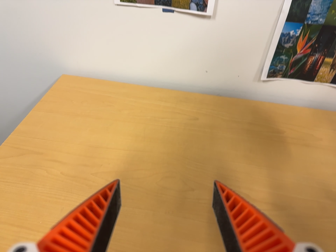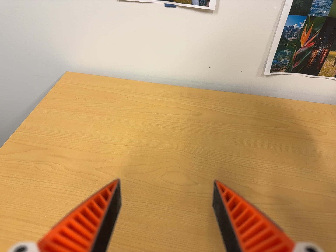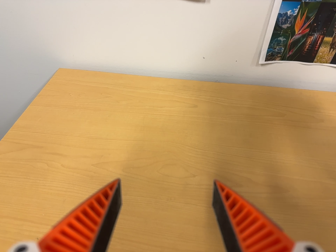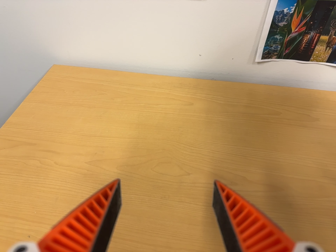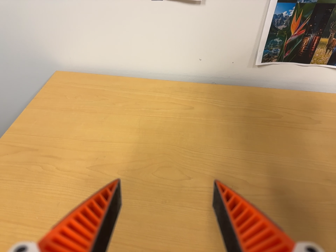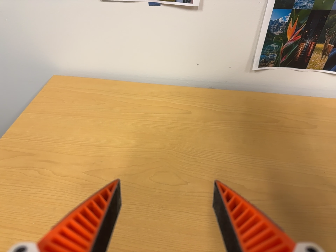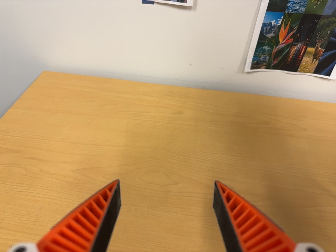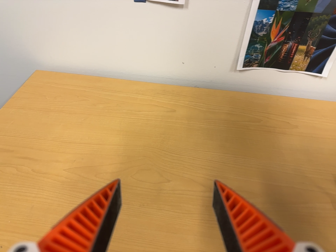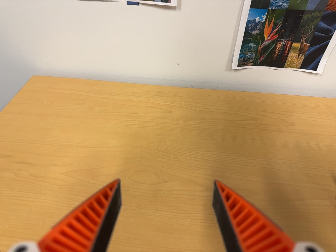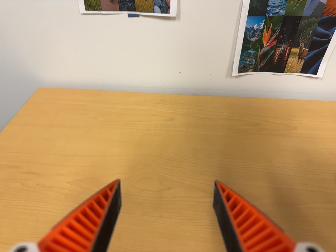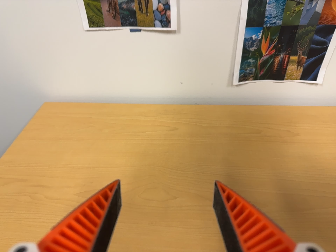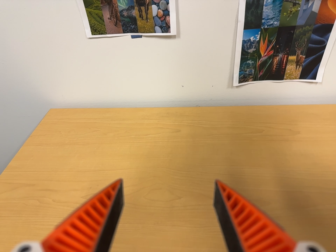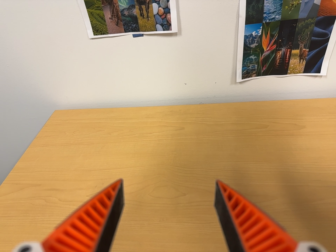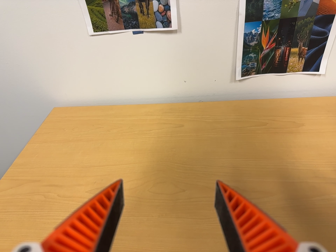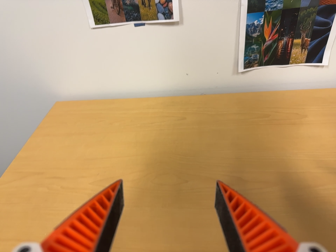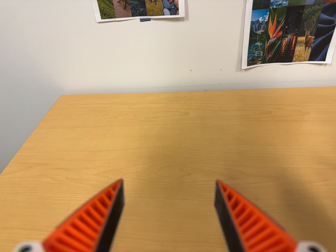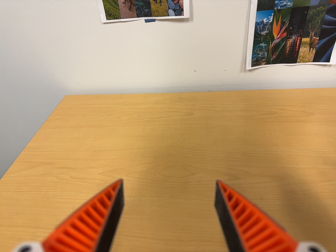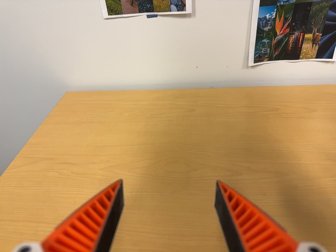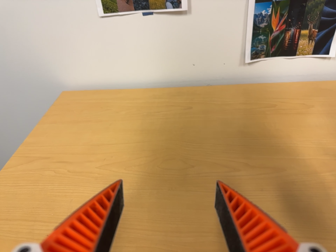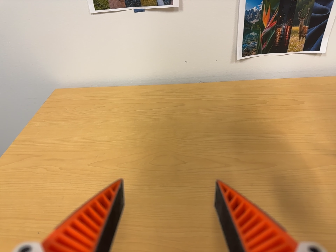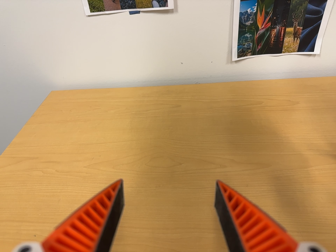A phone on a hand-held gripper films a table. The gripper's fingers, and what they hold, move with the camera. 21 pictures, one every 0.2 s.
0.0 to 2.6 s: The camera travels to its right, about 6 cm, so close, fixed things drift to the left. It rolls about its line of sight by about 10 degrees, and the scene rotates counterclockwise.
2.6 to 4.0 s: The camera travels toward the bottom of its view, about 4 cm, so close, fixed things drift upward.
The film runs forward here.
